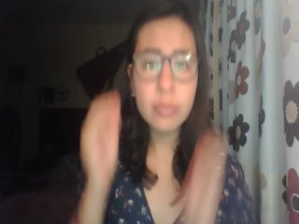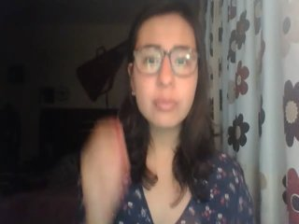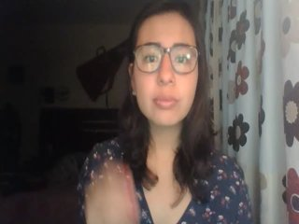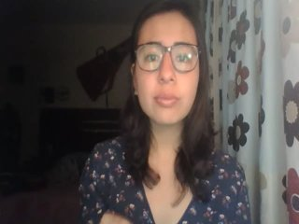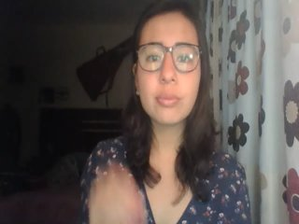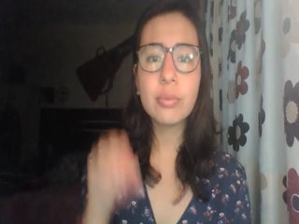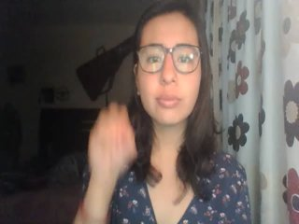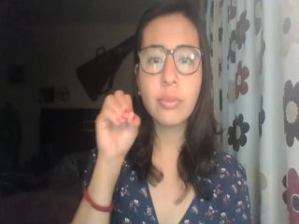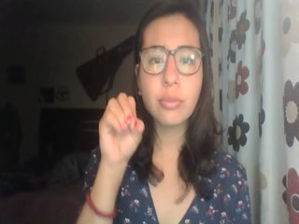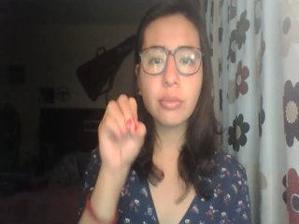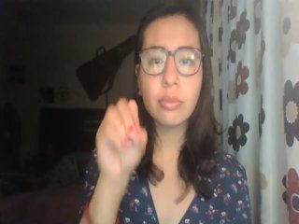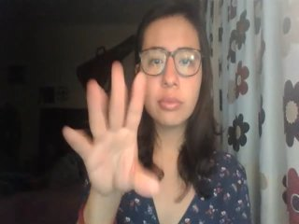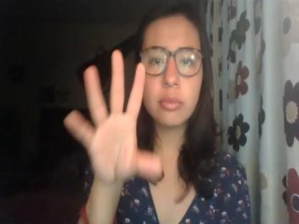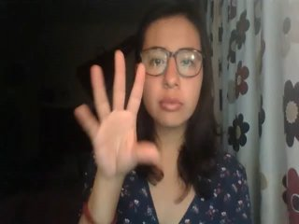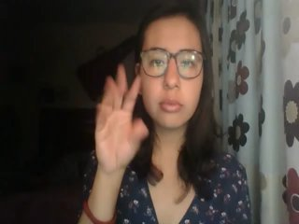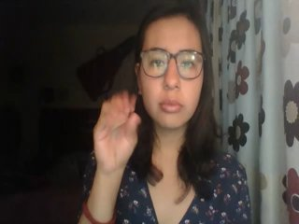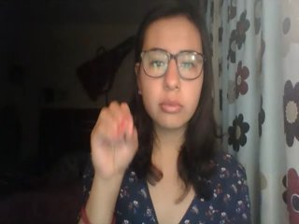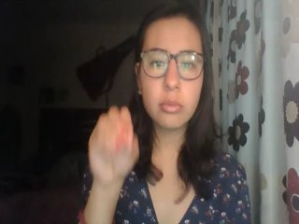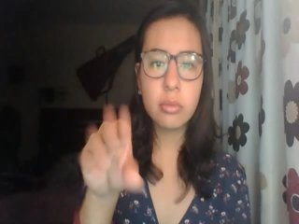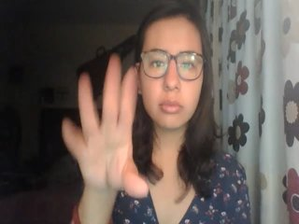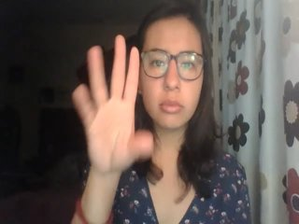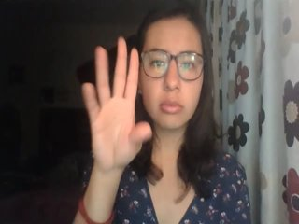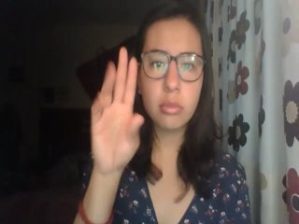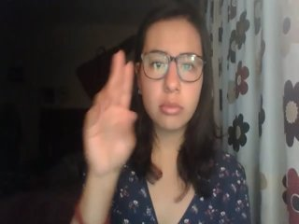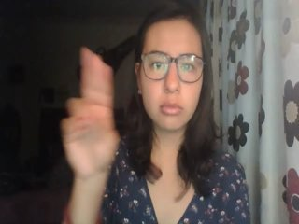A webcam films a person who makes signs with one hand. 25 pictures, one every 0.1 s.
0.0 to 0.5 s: Non-gesture.
0.6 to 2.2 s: Open twice.
